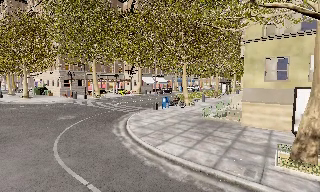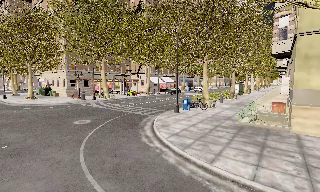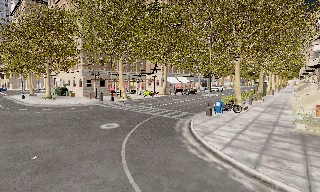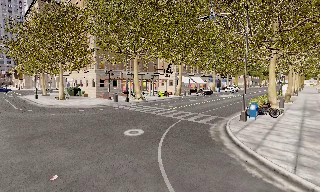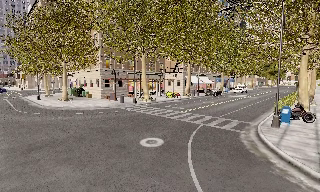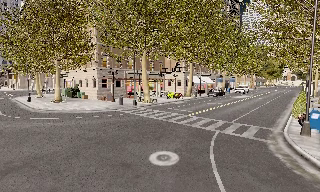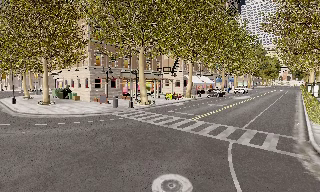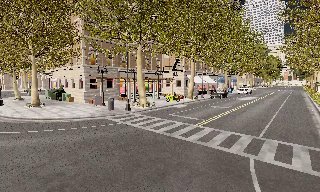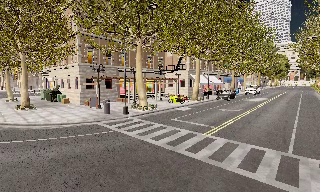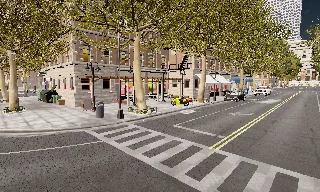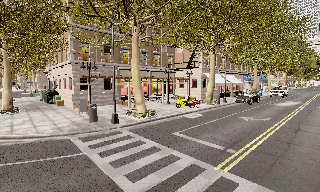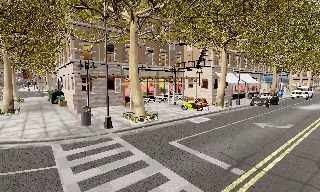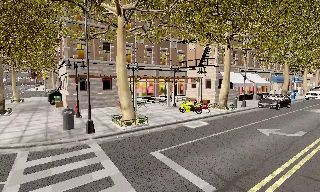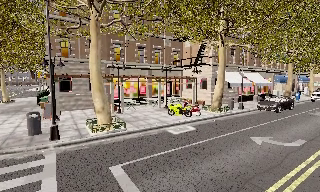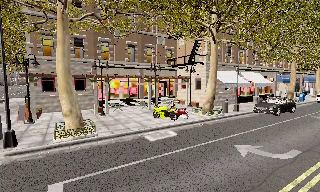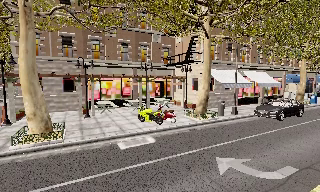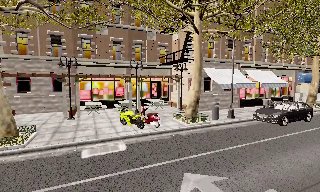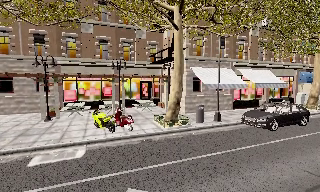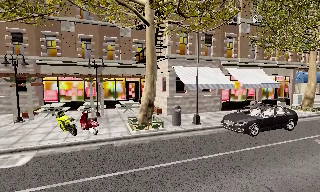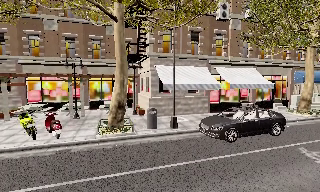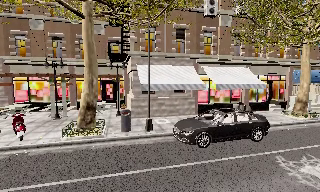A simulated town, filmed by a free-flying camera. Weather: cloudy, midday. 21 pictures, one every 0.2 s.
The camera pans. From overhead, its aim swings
counterclockwise.
0.0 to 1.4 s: The camera travels forward and to its left, about 12 m, so what stands in front looms larger.
1.4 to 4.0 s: The camera pans to its left, which is counterclockwise from overhead, by about 35 degrees. It travels to its right and forward, about 20 m, so close, fixed things drift to the left.
The film runs forward here.
